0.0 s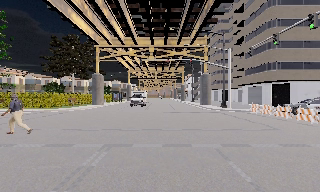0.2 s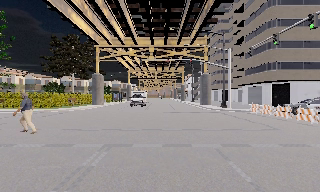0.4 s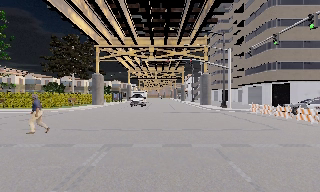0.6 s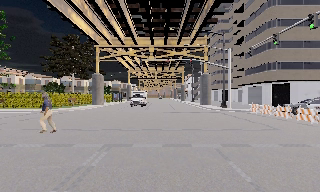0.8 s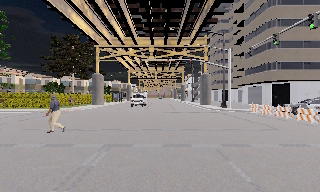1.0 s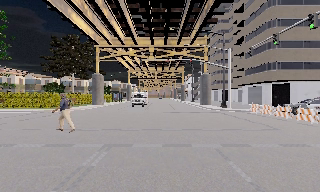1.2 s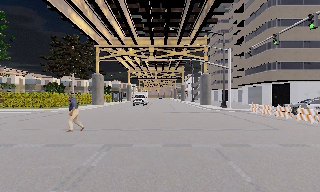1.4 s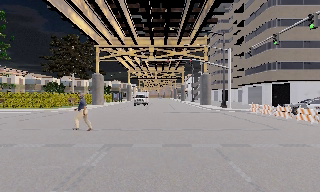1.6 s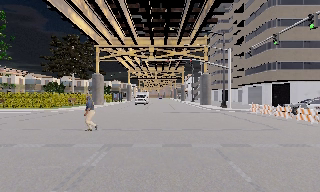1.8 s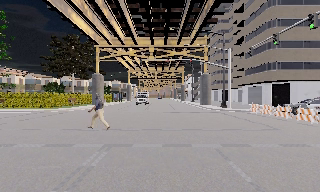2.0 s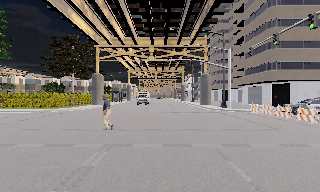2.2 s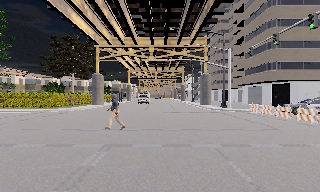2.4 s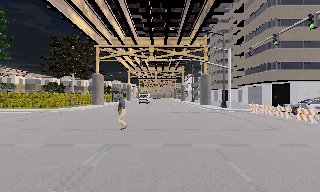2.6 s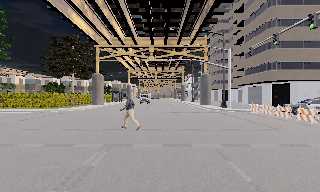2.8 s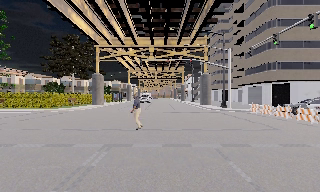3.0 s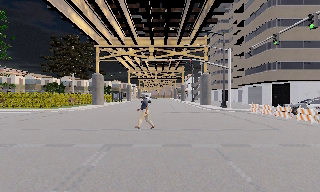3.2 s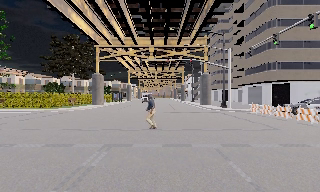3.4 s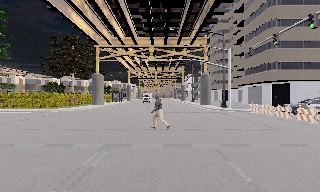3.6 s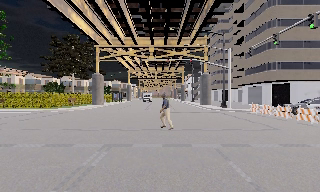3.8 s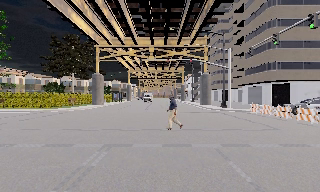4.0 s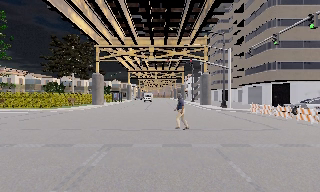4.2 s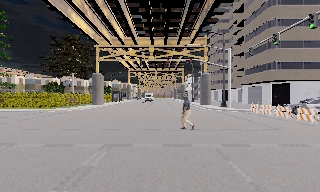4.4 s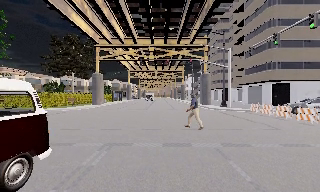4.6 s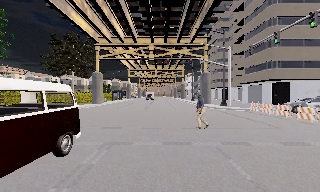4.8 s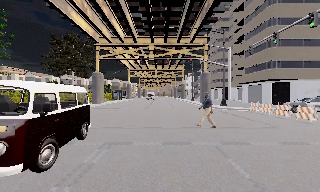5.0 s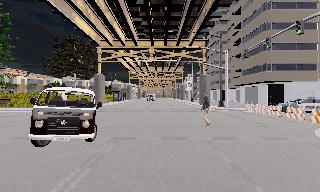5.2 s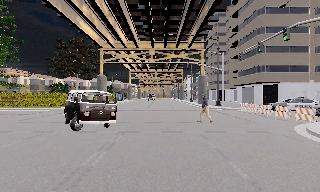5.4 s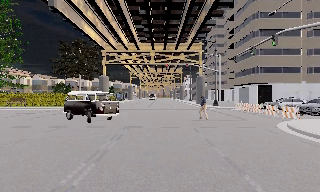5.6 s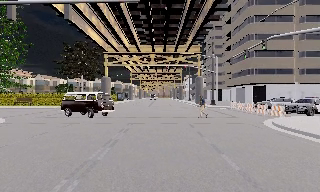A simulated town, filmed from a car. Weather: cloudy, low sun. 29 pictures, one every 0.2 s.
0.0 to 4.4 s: The camera keeps its place and its aim.
4.4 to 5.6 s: The camera travels backward, about 4.5 m, so what stands in front gets smaller. It gains speed.
The film runs backward here.
